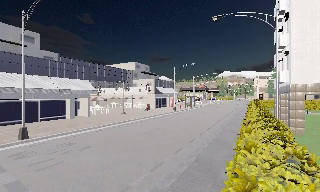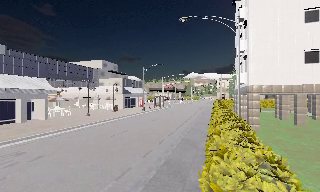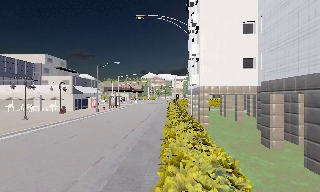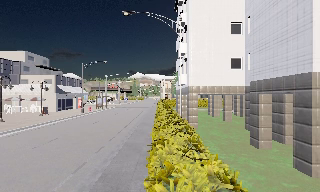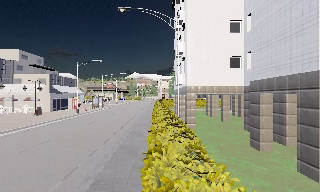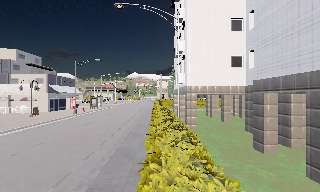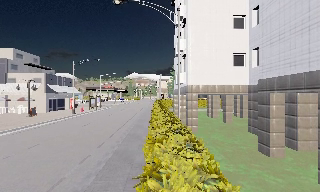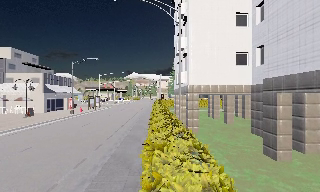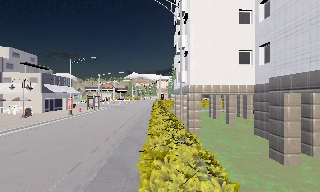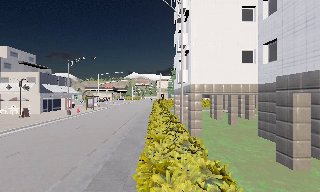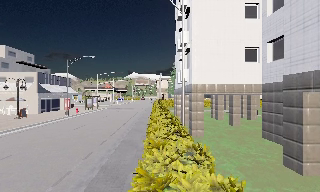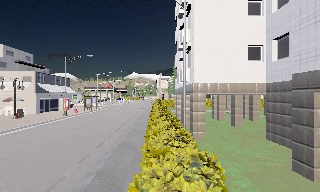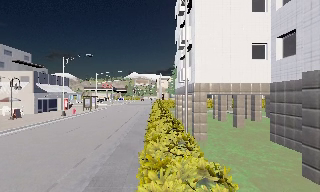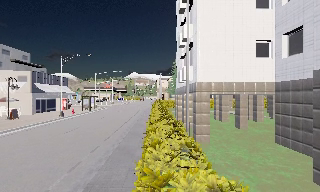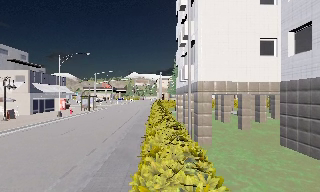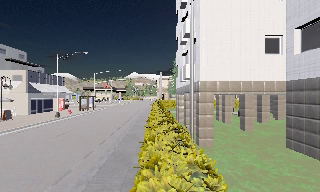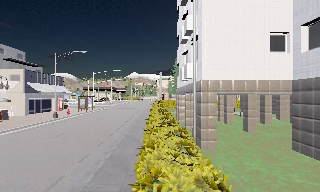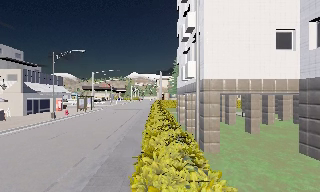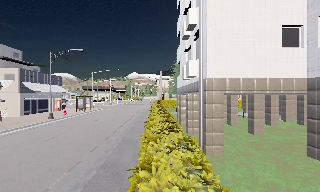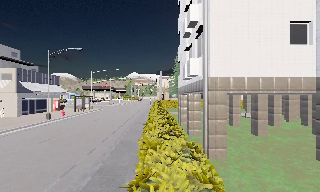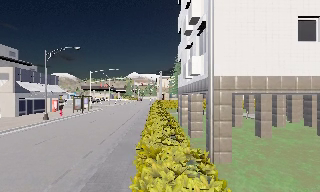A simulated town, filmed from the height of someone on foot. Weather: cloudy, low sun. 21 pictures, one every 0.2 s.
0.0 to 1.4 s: The camera pans to its right, which is clockwise from overhead, by about 30 degrees. It travels forward, about 2.5 m.
1.4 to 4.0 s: The camera travels forward, about 5 m, so what stands in front looms larger.
The film runs forward here.
